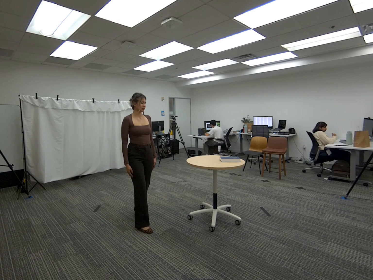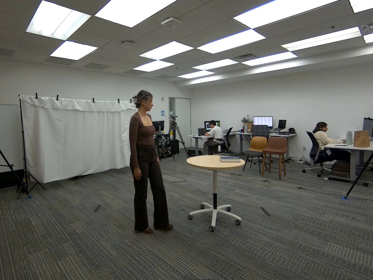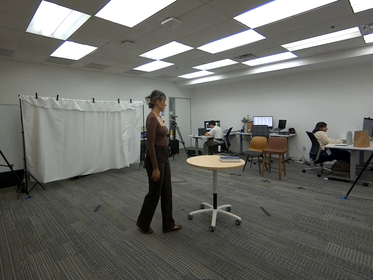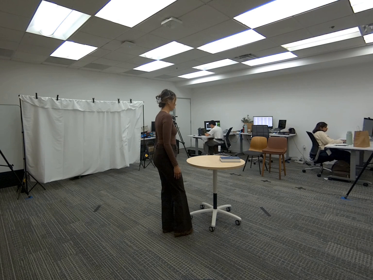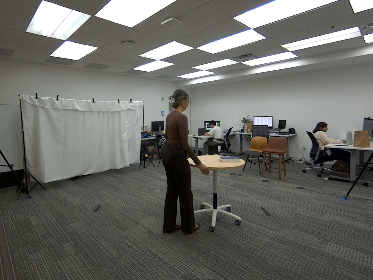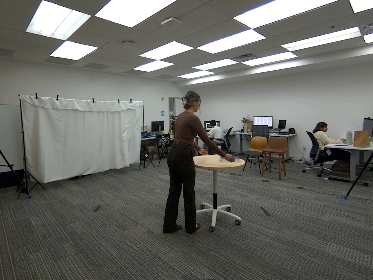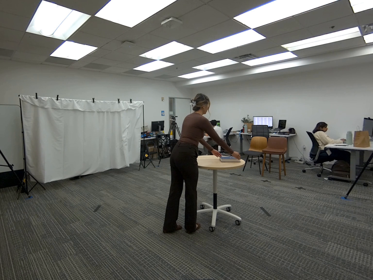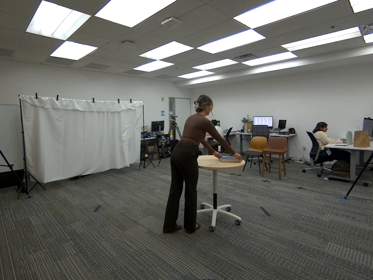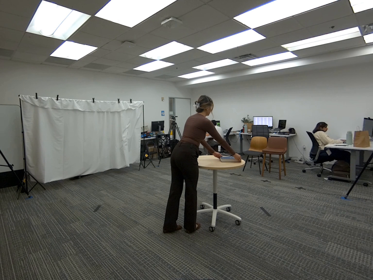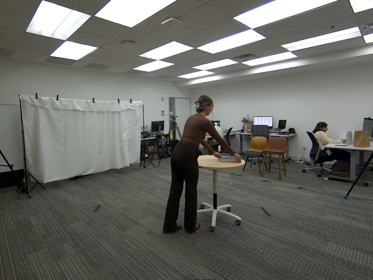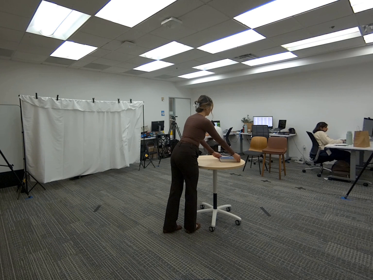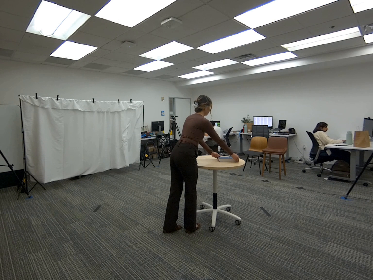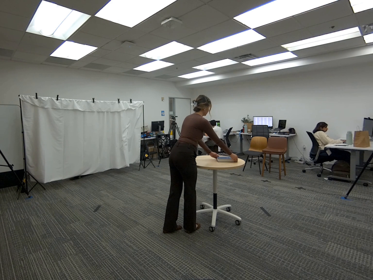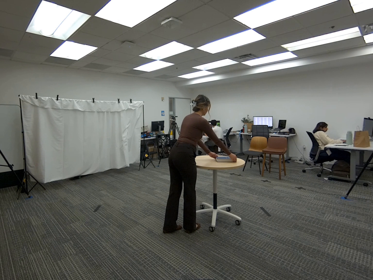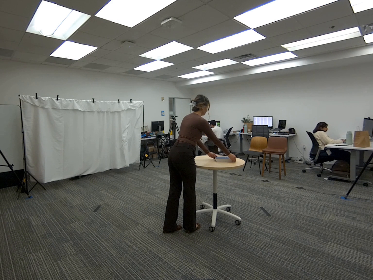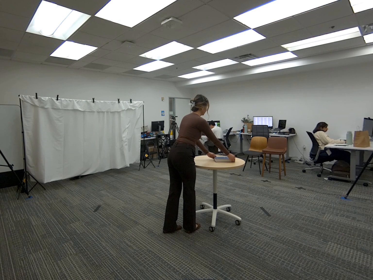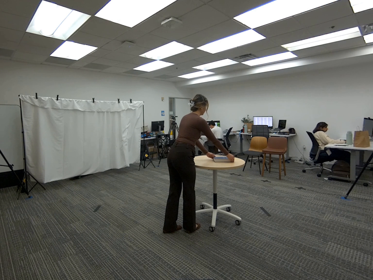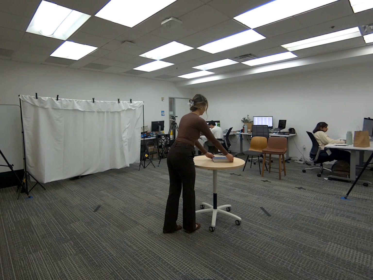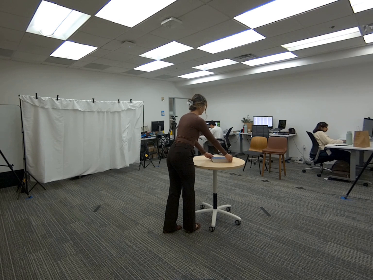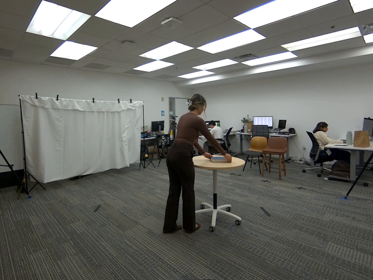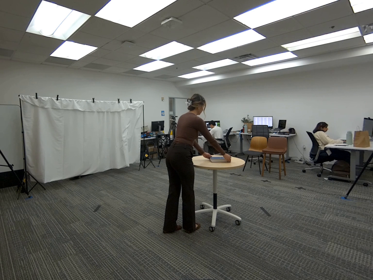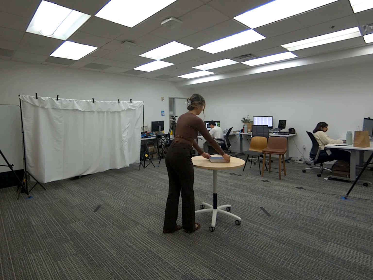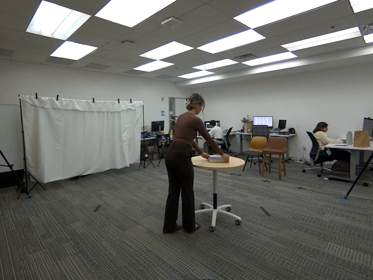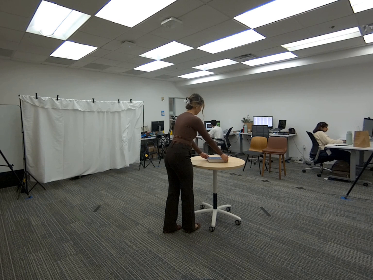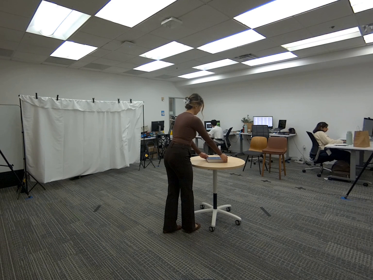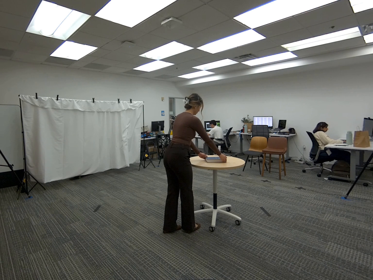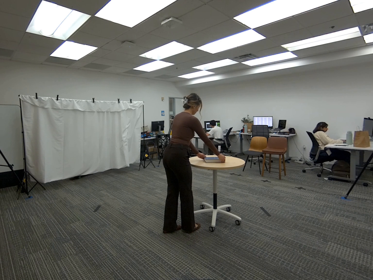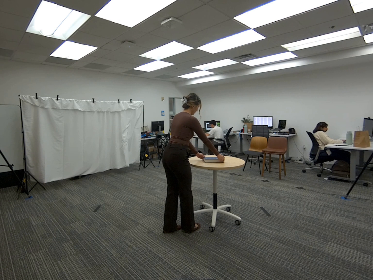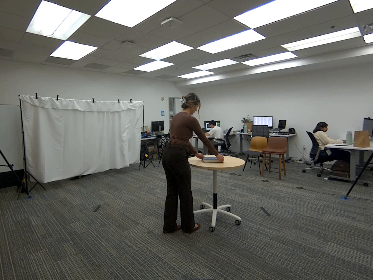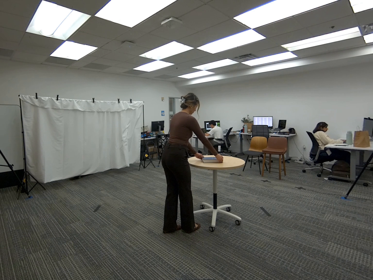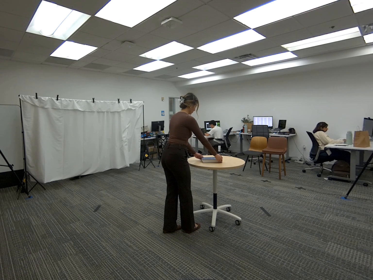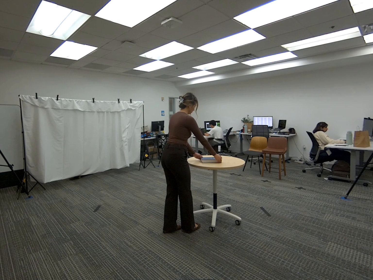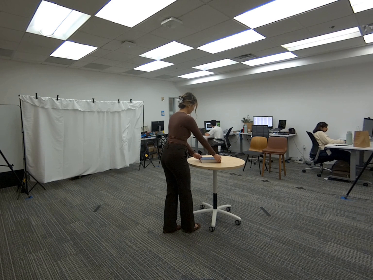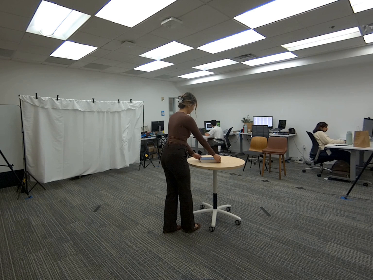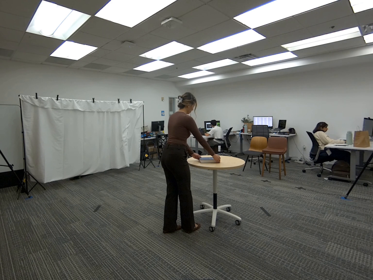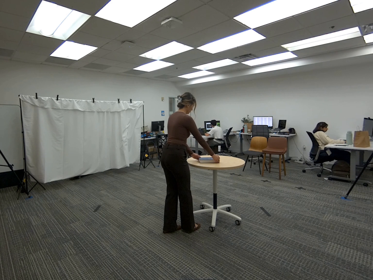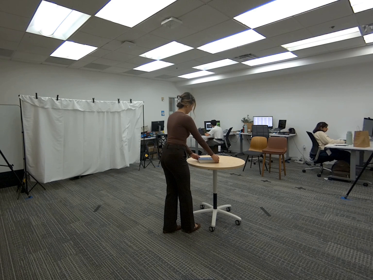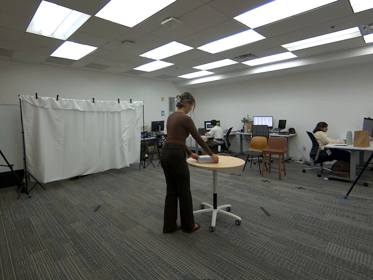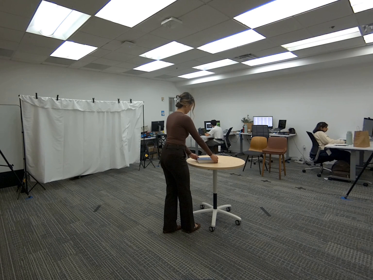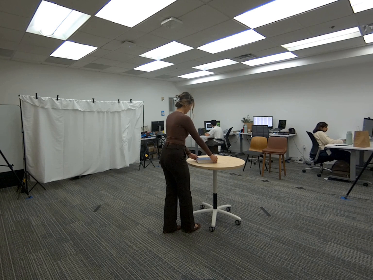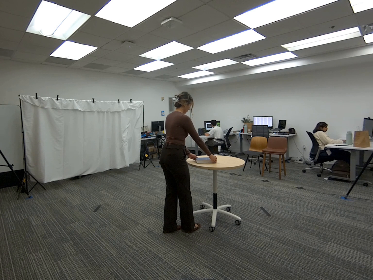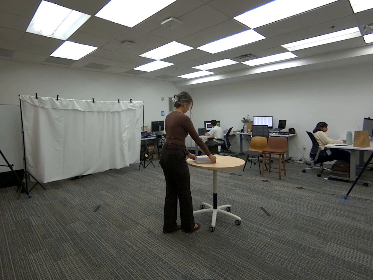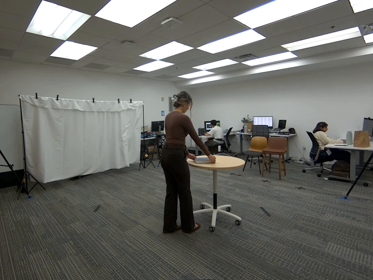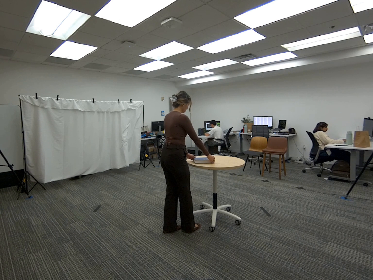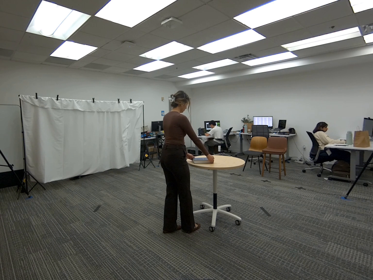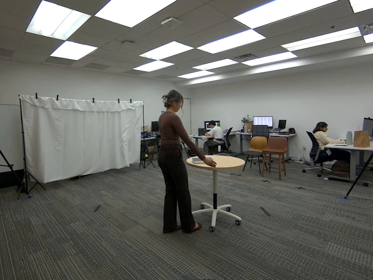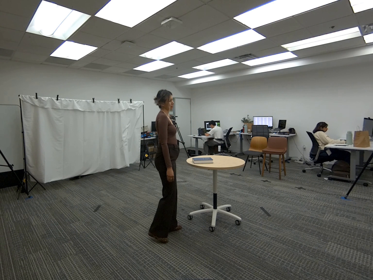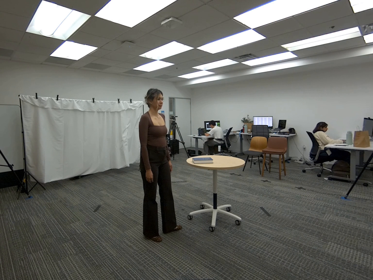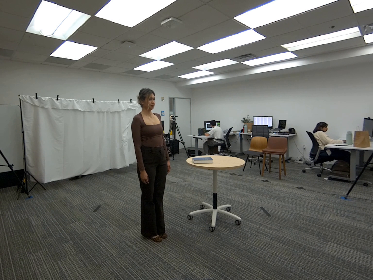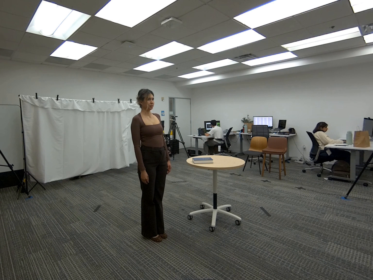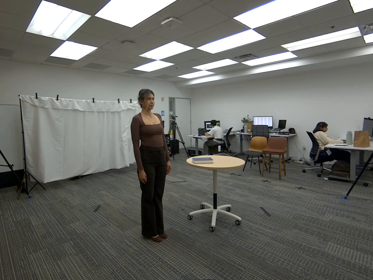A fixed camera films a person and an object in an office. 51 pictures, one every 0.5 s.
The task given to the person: Walk over to the dark blue book on the round table and drag the book towards you. Step away when complete.
